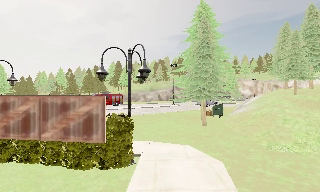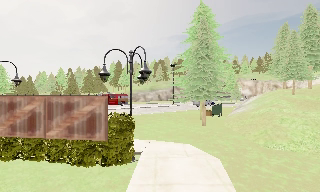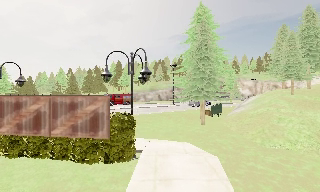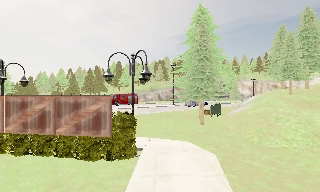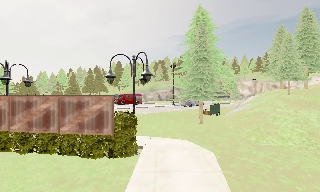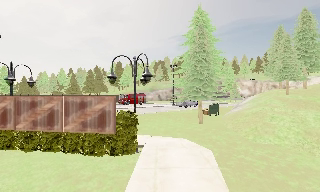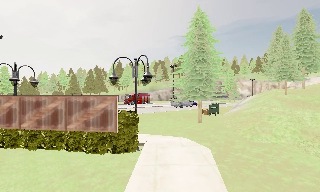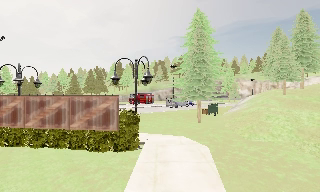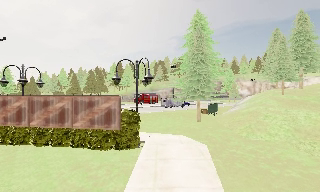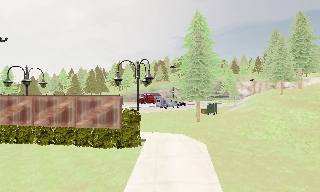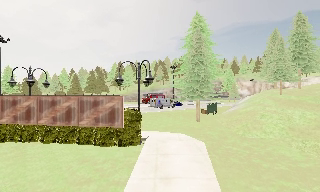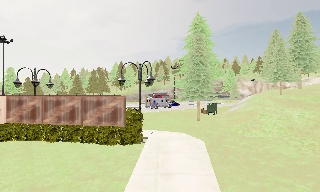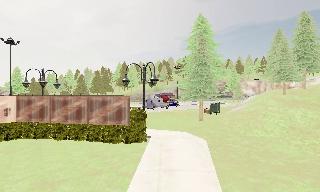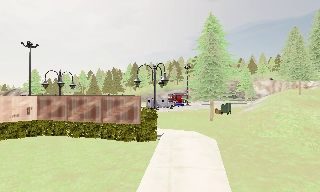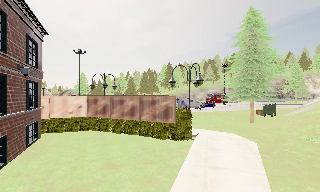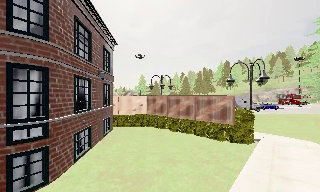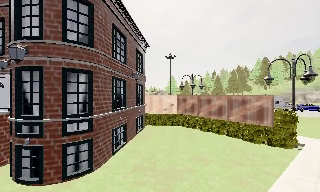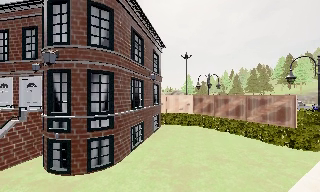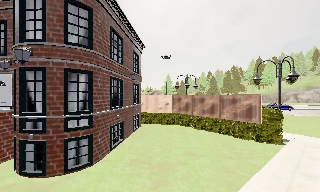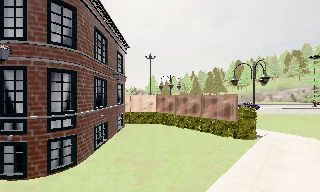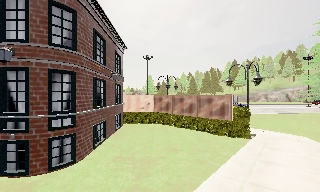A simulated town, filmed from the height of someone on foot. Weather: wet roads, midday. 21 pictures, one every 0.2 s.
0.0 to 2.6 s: The camera travels backward, about 3.5 m, so what stands in front gets smaller.
2.6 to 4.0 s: The camera swings to its left by about 35 degrees, and the scene slides to the right. It travels backward, about 1.5 m.
The film runs backward here.
